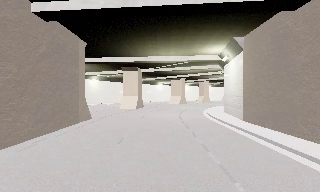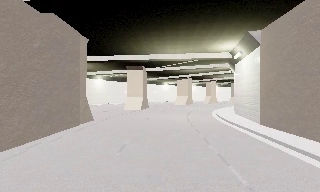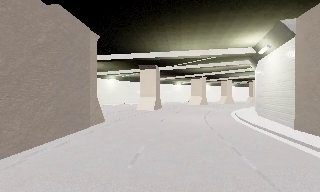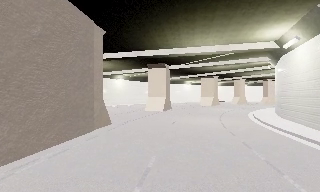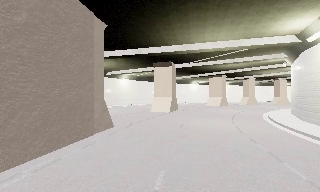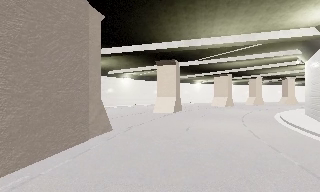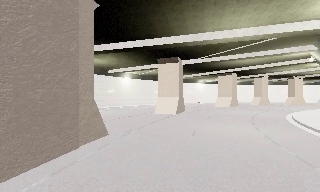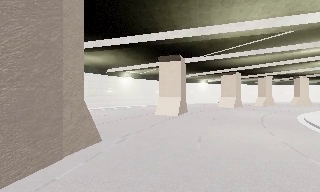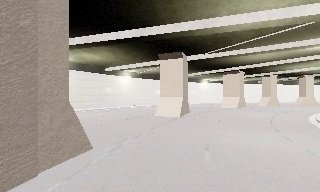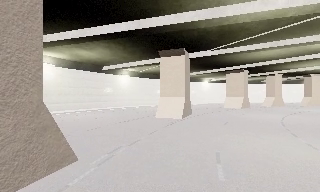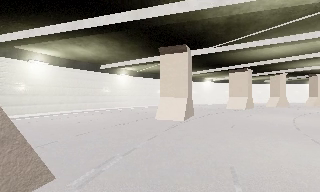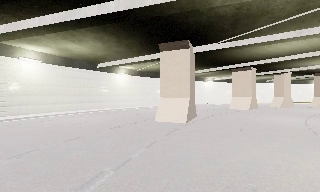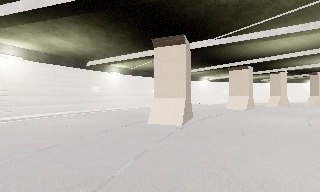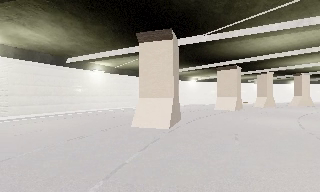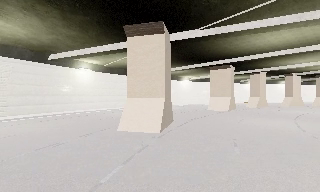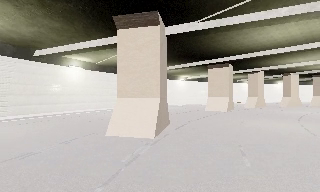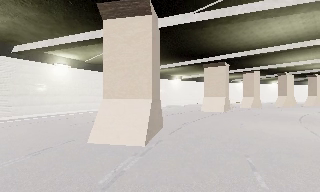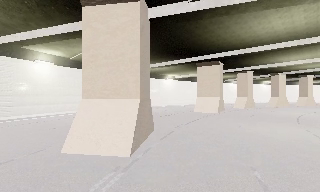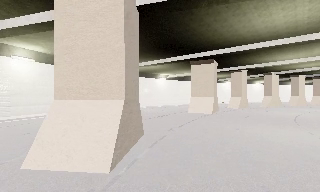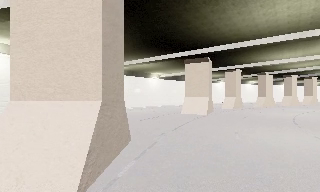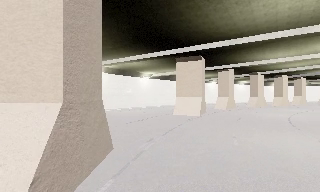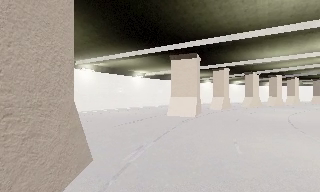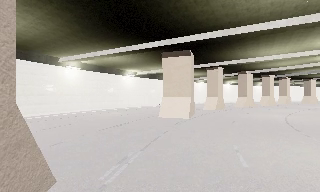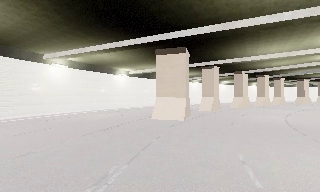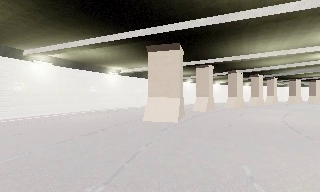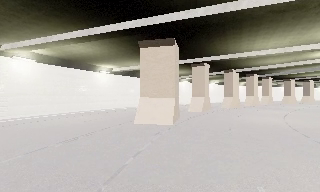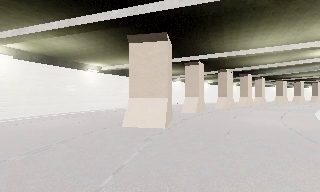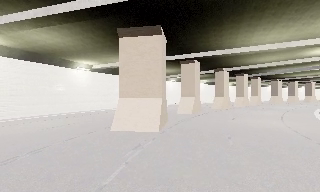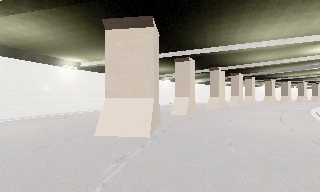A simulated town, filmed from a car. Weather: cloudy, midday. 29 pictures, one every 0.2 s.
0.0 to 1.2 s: The camera pans to its left, which is counterclockwise from overhead, by about 10 degrees. It travels forward, about 7 m, so what stands in front looms larger.
1.2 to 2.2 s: The camera travels forward, about 5 m, so what stands in front looms larger.
2.2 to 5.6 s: The scene slides to the left, as the camera pans about 40 degrees to its right. It travels forward, about 19 m.
The film runs forward here.
